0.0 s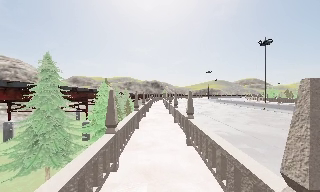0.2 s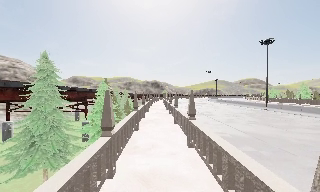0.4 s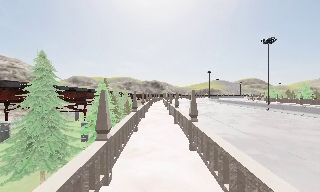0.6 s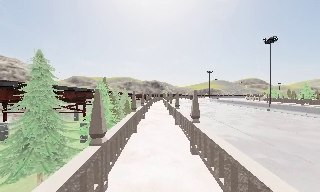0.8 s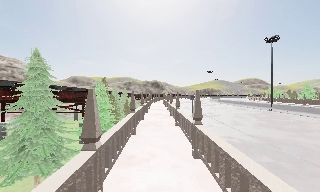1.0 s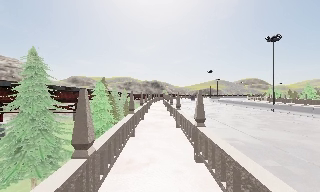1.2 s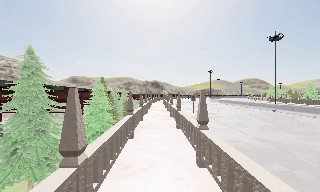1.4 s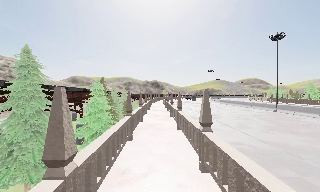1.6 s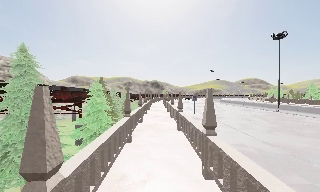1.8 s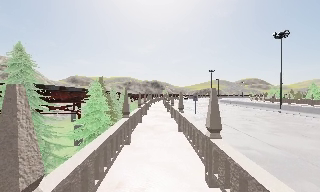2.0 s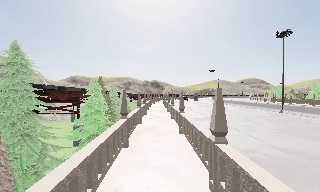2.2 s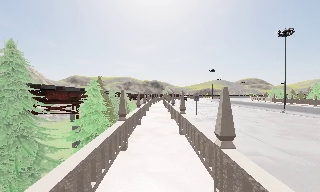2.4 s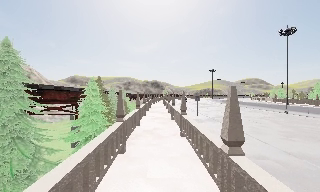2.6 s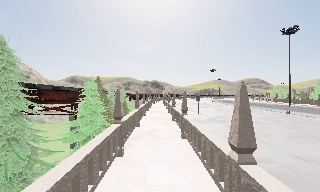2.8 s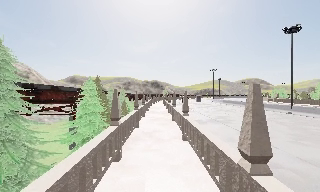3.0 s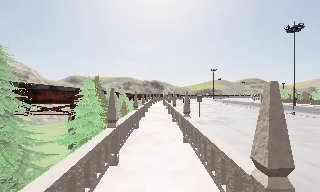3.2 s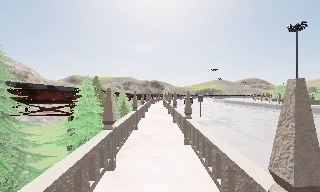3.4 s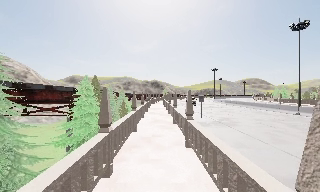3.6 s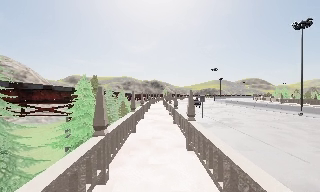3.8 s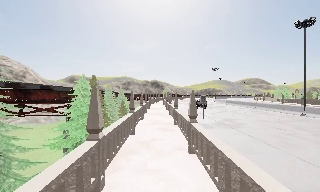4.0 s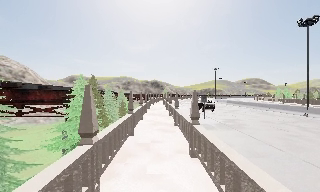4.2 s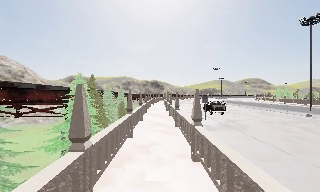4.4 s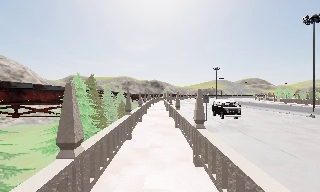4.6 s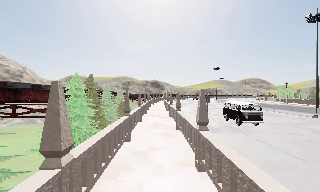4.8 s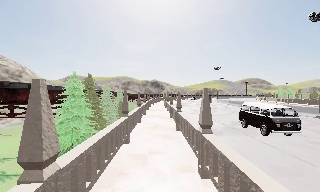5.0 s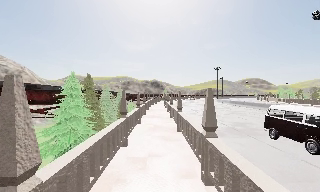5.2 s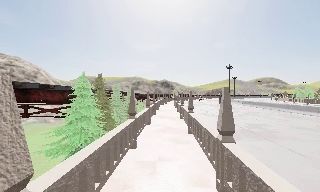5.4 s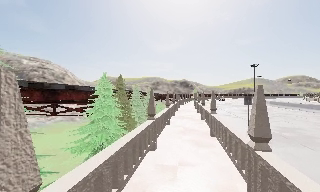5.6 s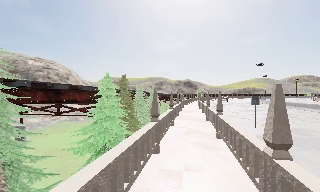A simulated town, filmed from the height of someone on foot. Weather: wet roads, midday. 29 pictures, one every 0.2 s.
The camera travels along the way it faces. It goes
forward.
0.0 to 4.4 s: The camera travels forward, about 9 m, so what stands in front looms larger.
4.4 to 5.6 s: The camera pans to its left, which is counterclockwise from overhead, by about 10 degrees. It travels forward, about 2.5 m, so what stands in front looms larger.
The film runs forward here.
